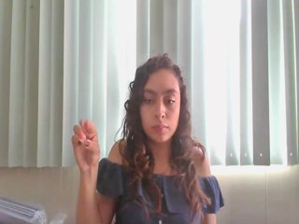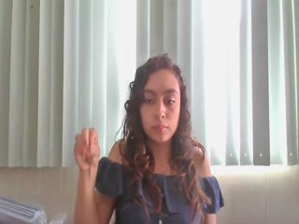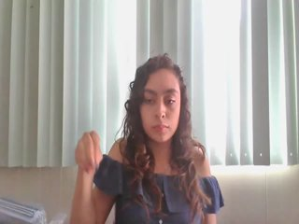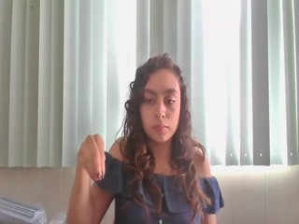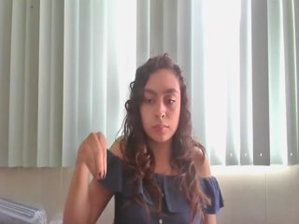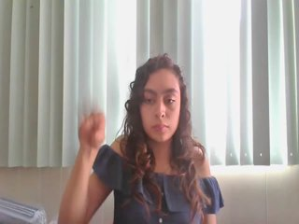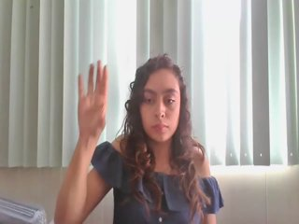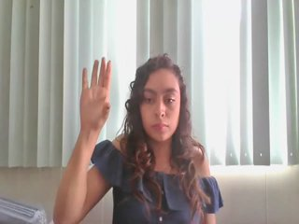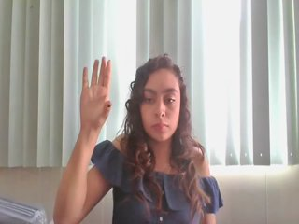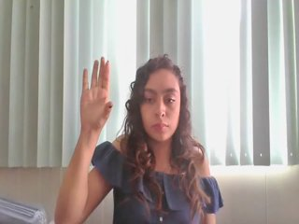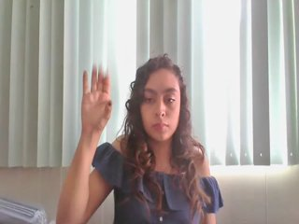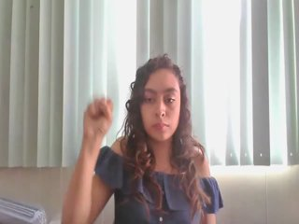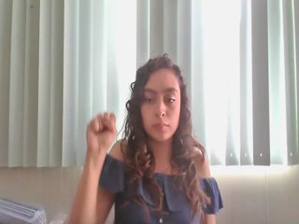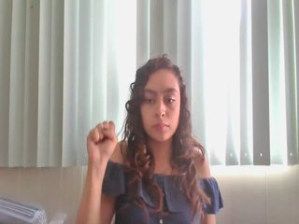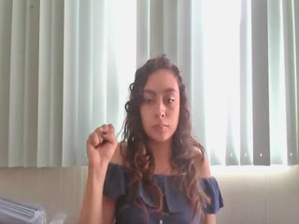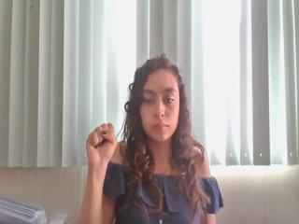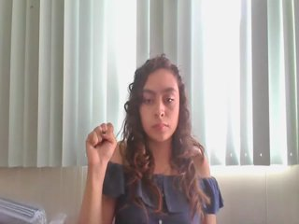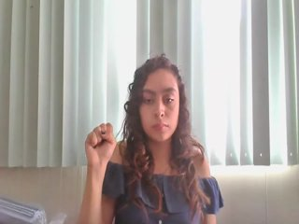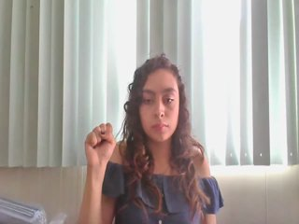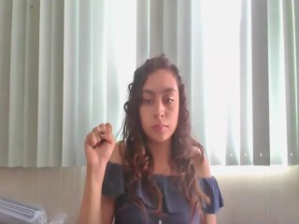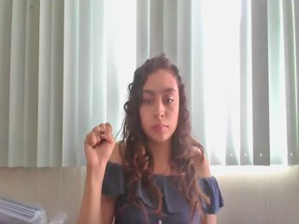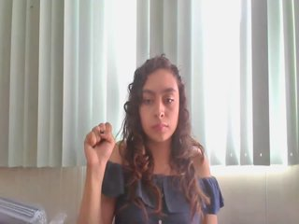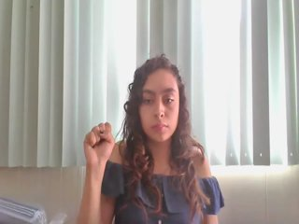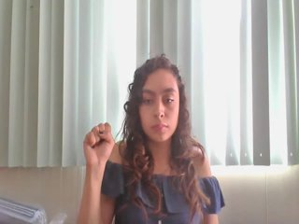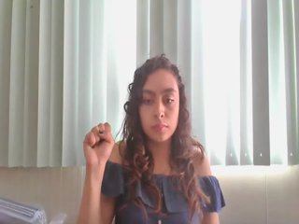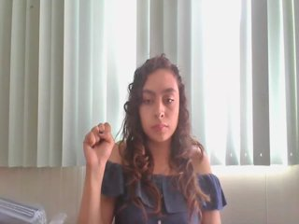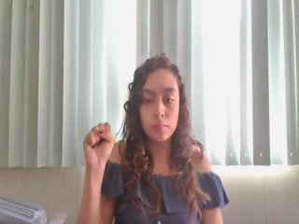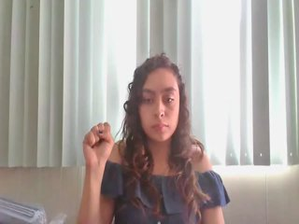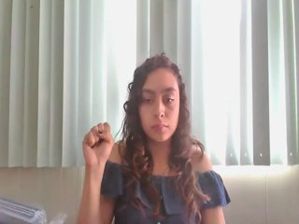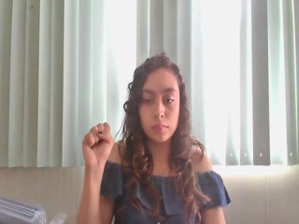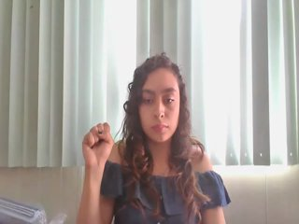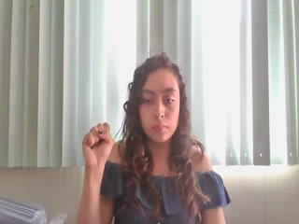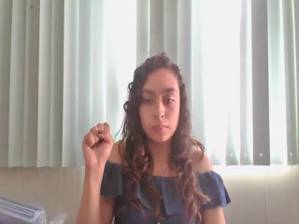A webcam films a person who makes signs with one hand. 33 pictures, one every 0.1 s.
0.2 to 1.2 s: On the screen the hand sweeps upward. The name of the sign: Throw up.
1.3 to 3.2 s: Non-gesture.
